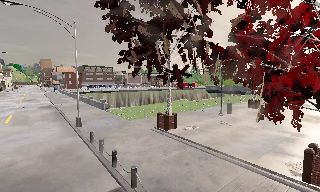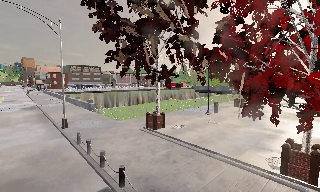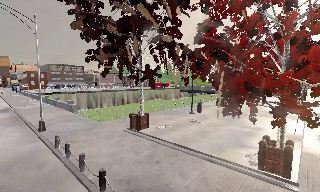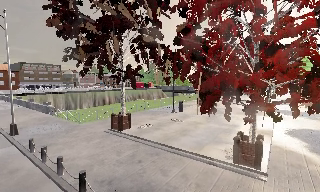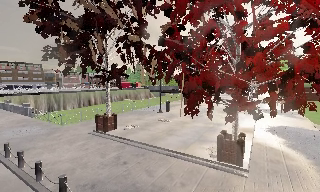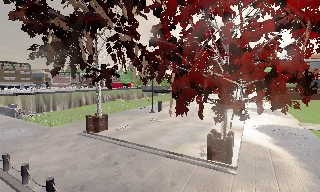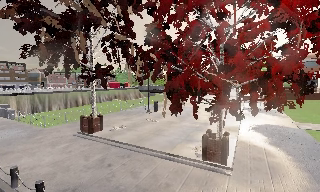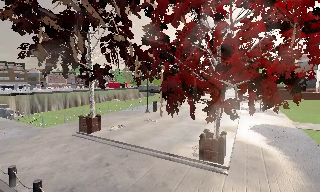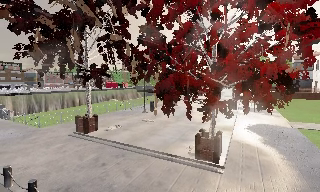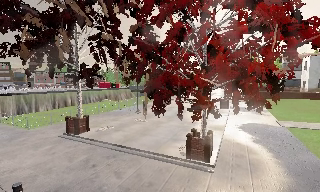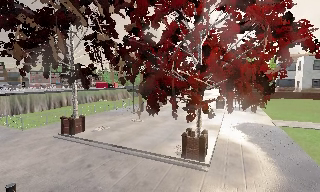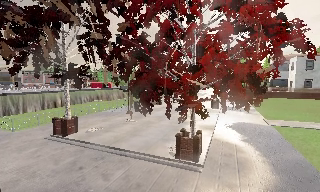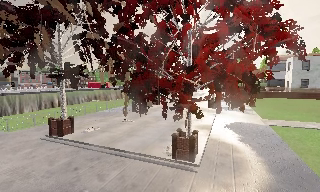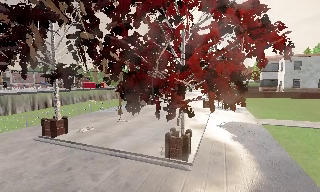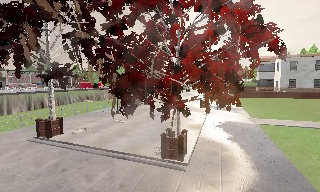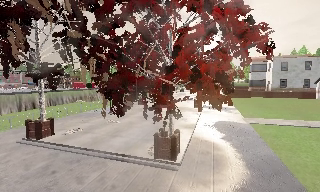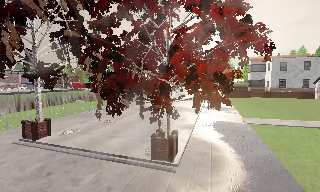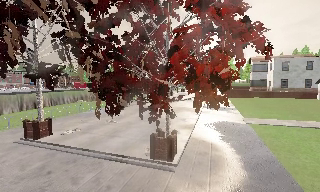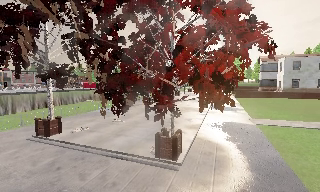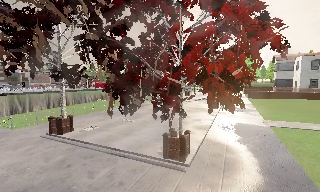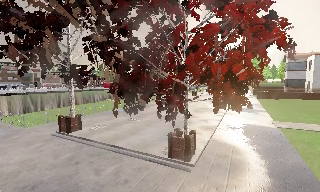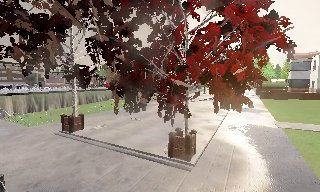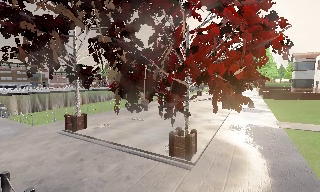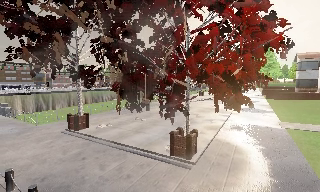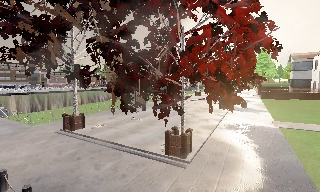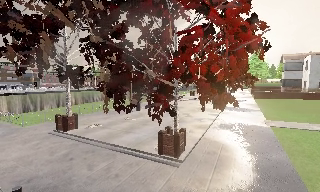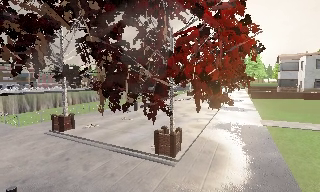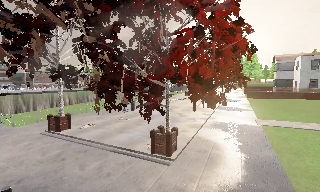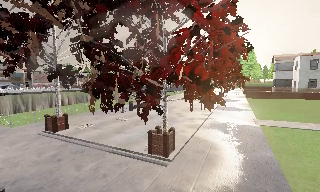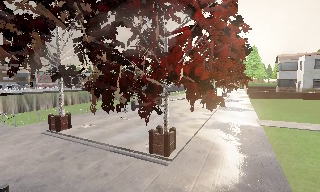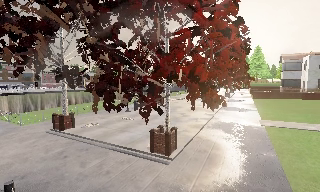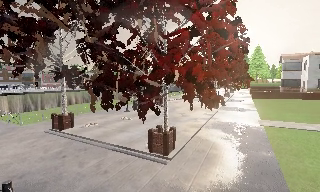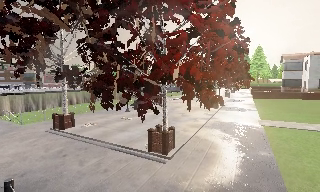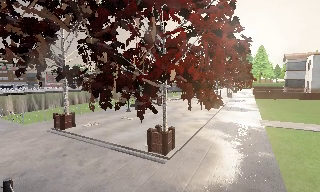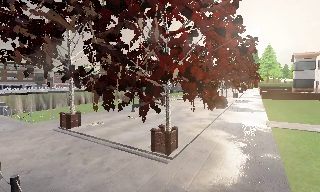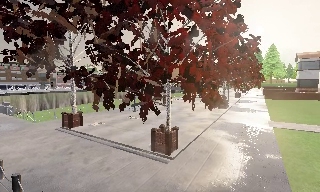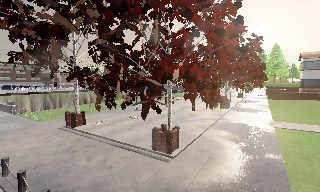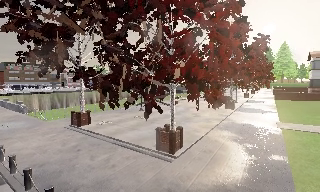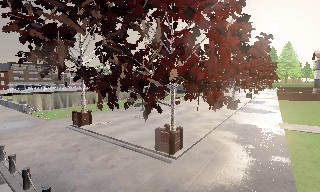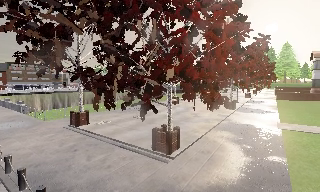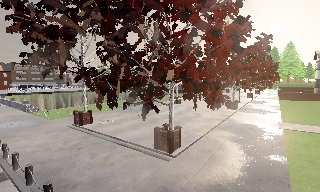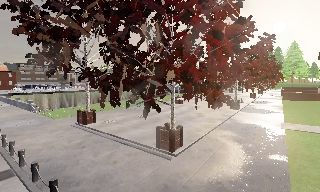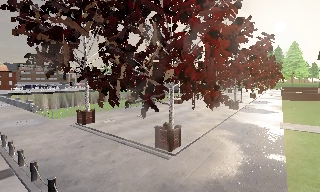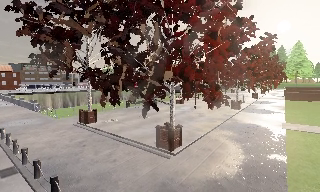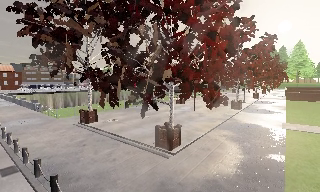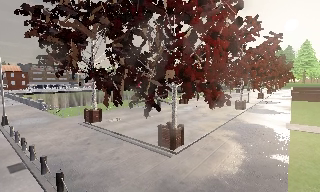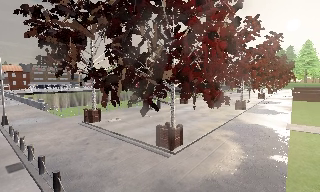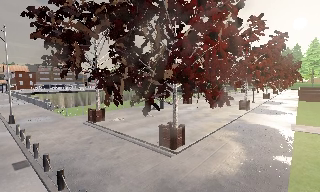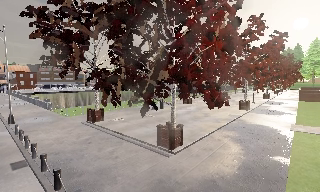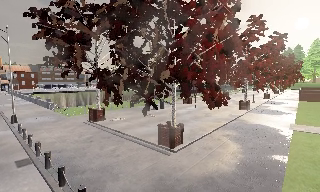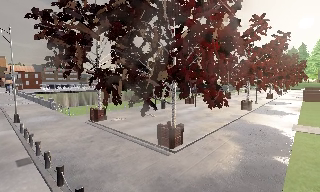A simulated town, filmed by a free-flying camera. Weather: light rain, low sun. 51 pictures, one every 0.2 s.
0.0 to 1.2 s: The camera pans to its right, which is clockwise from overhead, by about 25 degrees. It travels to its right, about 0.5 m, so close, fixed things drift to the left.
1.2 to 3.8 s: The camera travels to its right, about 1 m, so close, fixed things drift to the left.
3.8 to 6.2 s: The camera travels to its right and backward, about 1 m.
6.2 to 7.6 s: The camera travels to its right, about 0.5 m.
7.6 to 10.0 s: The camera travels to its right and backward, about 1 m.
The film runs backward here.
